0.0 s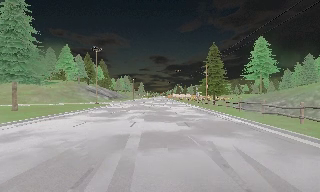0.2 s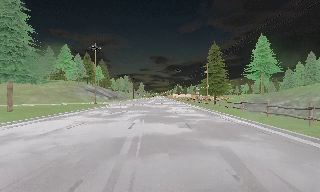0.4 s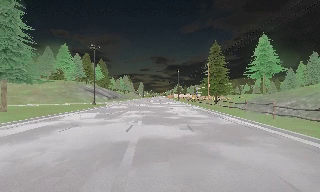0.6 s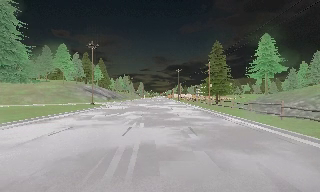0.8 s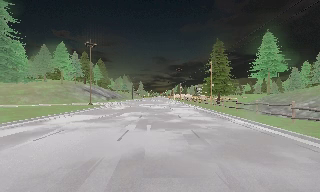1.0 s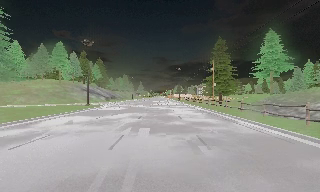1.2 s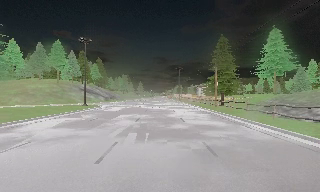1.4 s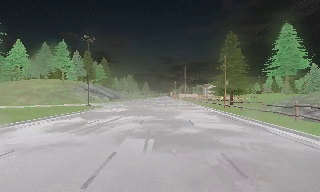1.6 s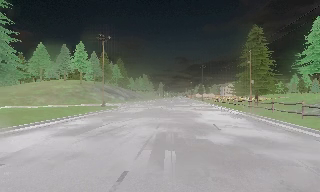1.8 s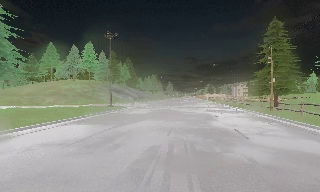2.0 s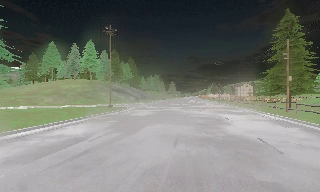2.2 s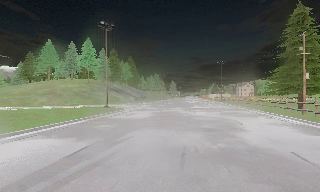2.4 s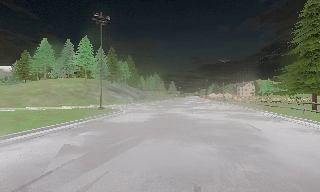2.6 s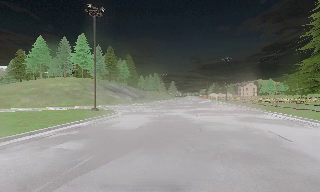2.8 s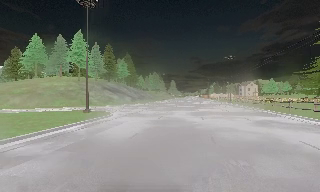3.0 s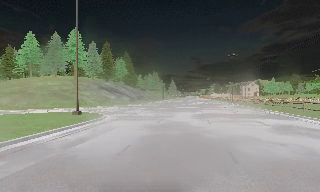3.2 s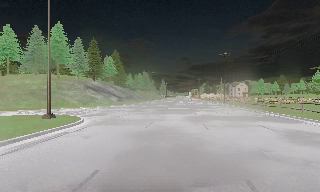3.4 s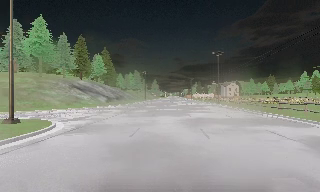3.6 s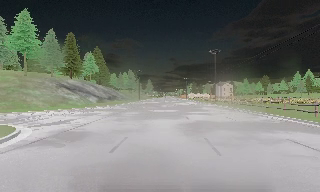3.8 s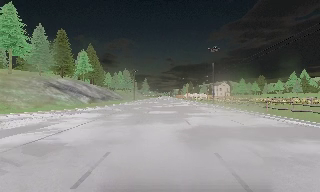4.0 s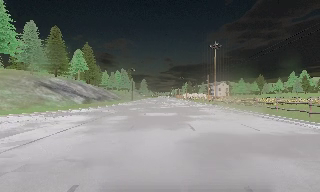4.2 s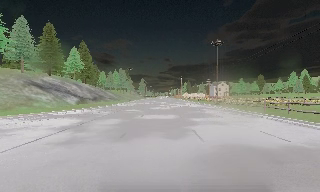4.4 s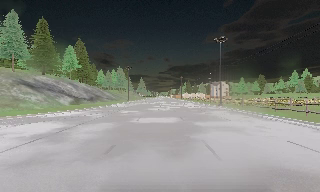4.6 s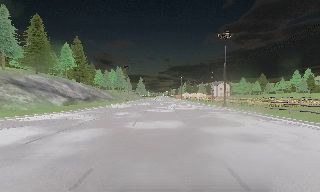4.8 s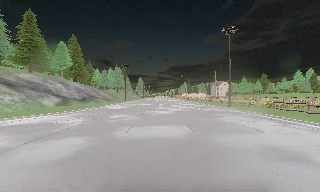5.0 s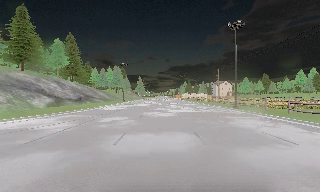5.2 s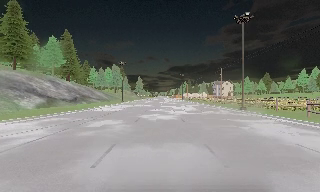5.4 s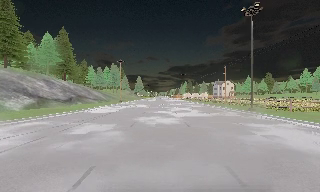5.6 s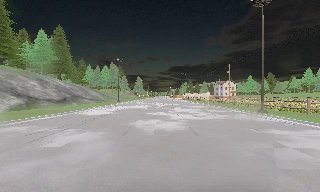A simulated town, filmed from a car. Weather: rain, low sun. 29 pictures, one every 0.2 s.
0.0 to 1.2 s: The camera travels forward, about 5 m, so what stands in front looms larger. It gains speed.
1.2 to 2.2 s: The camera pans to its left, which is counterclockwise from overhead, by about 10 degrees. It travels forward, about 8 m, so what stands in front looms larger.
2.2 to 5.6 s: The camera pans to its right, which is clockwise from overhead, by about 10 degrees. It travels forward, about 35 m, so what stands in front looms larger.
The film runs forward here.
